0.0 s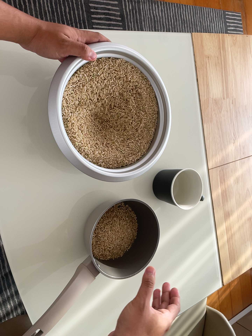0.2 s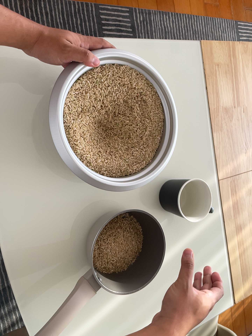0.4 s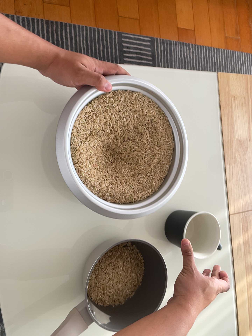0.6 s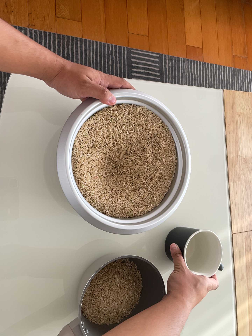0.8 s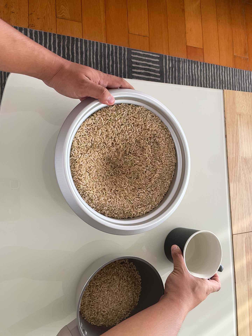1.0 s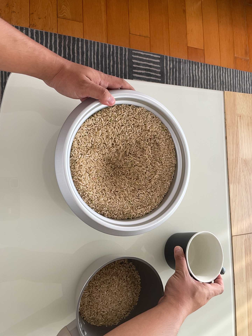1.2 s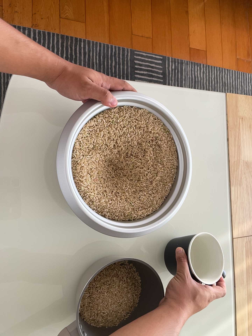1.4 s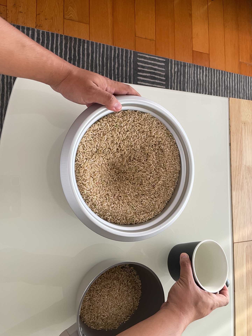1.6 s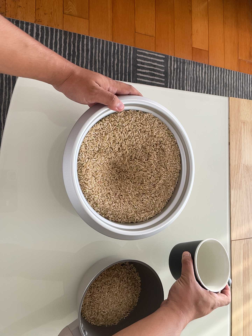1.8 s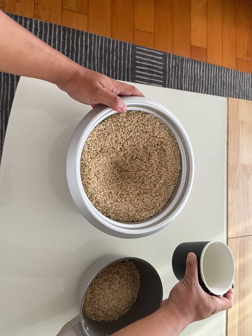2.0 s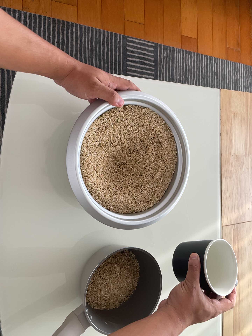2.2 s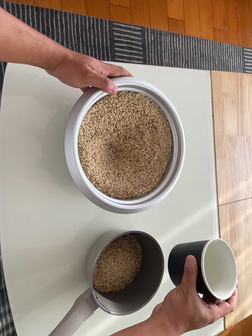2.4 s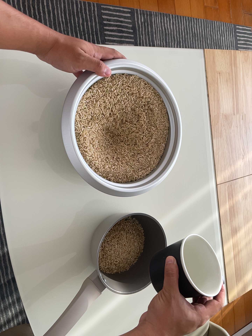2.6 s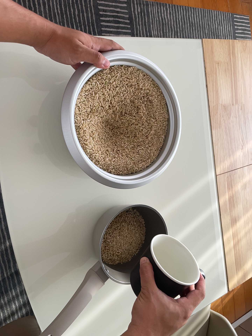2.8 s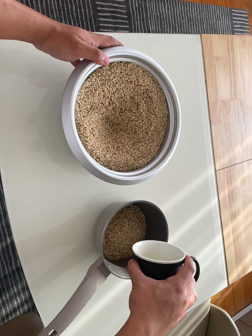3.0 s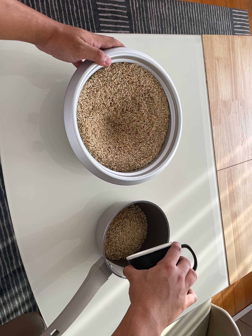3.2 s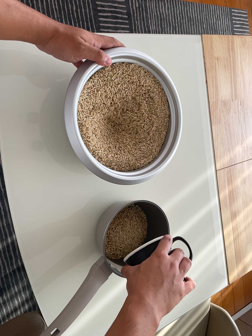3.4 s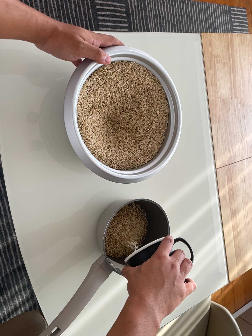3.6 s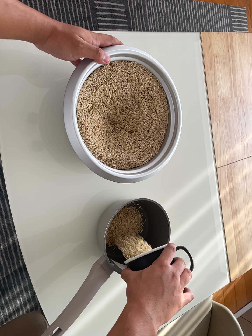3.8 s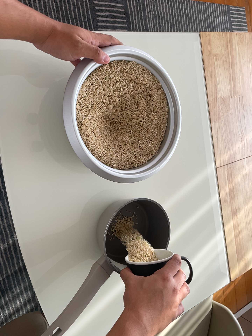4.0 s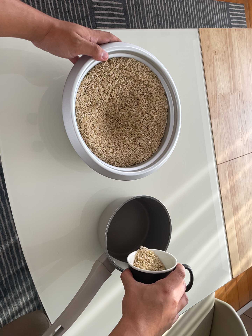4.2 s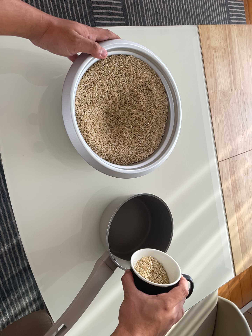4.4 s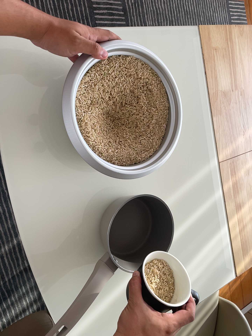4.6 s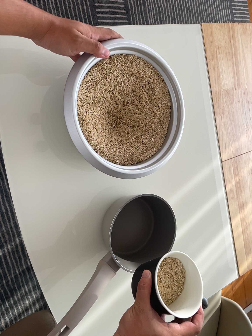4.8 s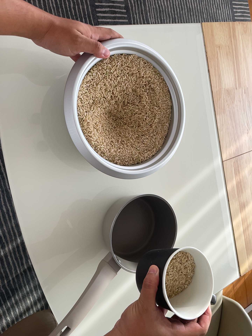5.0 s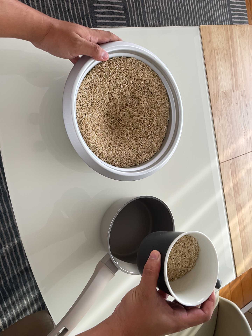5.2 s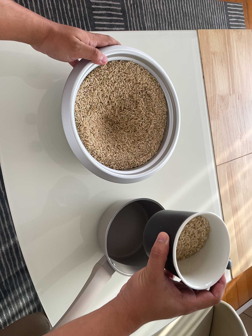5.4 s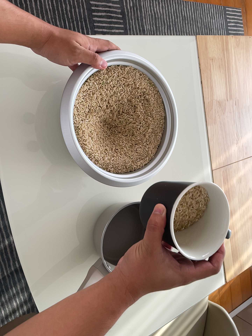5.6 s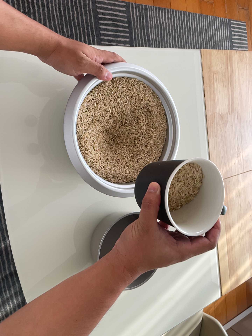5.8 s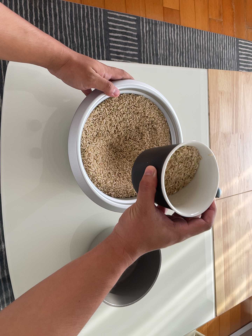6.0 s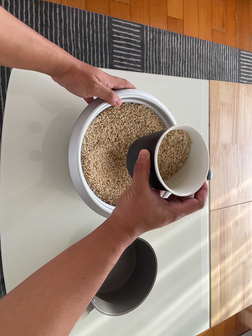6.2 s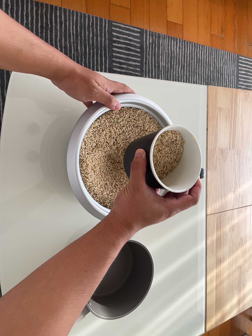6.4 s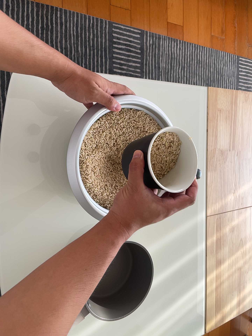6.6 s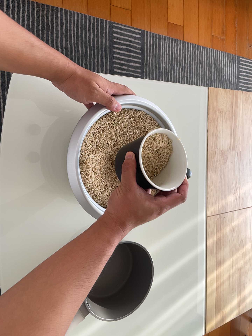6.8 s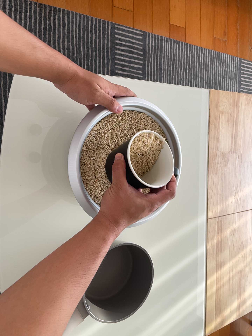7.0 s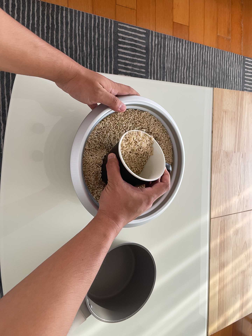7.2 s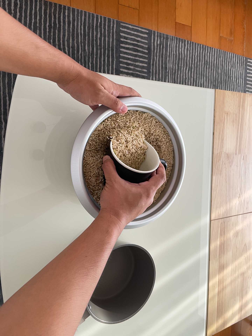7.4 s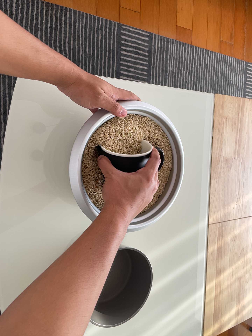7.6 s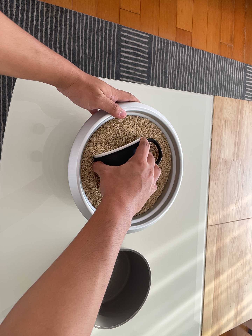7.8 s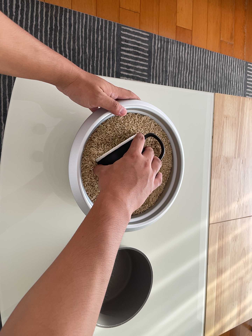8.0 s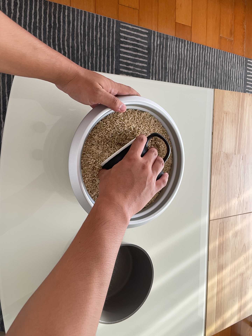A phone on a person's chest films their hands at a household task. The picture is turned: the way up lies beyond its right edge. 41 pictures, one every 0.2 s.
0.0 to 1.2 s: The camera's aim tips toward the top of its view by about 10 degrees, and the scene shifts downward. It rolls about its line of sight by about 10 degrees, and the scene rotates clockwise.
1.2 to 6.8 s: The camera travels to its left, backward and toward the top of its view, about 10 cm.
6.8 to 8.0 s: The camera keeps its place and its aim.
The film runs backward here.
